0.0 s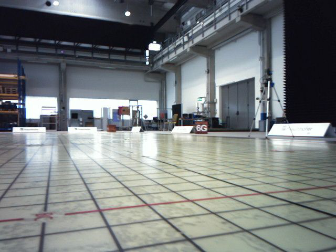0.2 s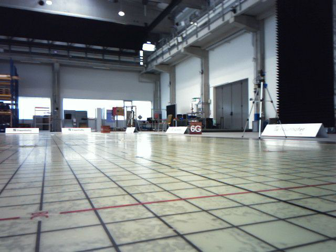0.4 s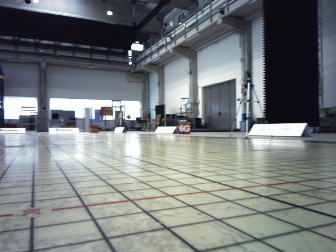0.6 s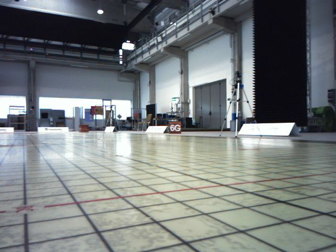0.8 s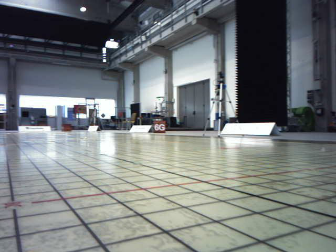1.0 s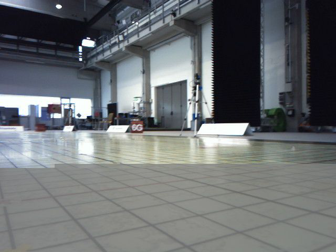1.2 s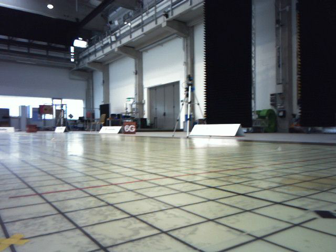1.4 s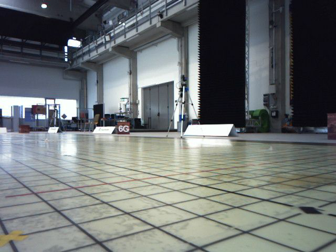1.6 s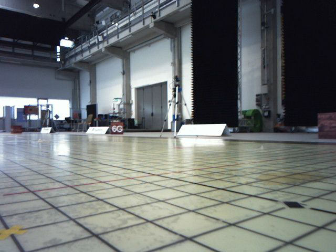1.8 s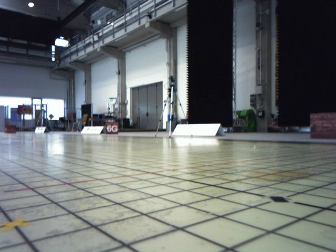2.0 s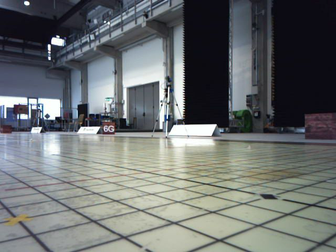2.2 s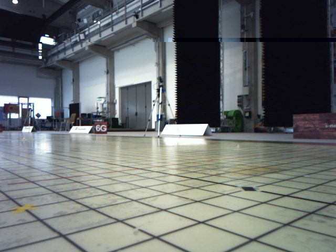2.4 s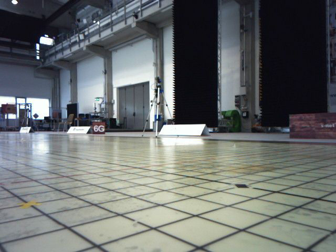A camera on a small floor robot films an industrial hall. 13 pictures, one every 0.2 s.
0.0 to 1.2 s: The scene slides to the left, as the camera pans about 15 degrees to its right. It travels backward, about 0.2 m, so what stands in front gets smaller.
1.2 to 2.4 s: The camera travels backward, about 0.2 m, so what stands in front gets smaller.
The film runs backward here.
